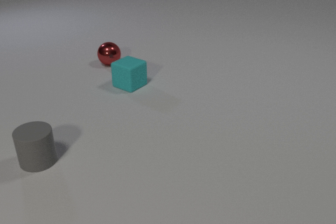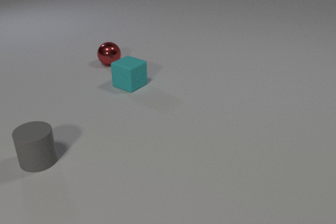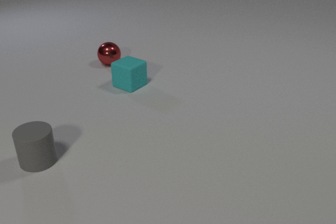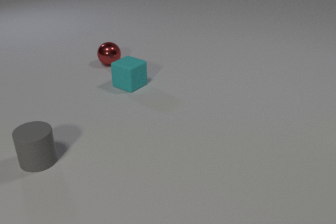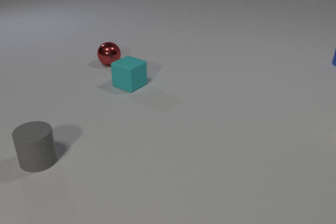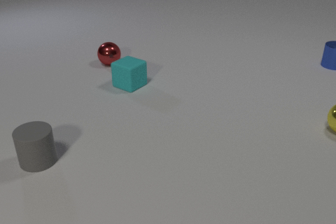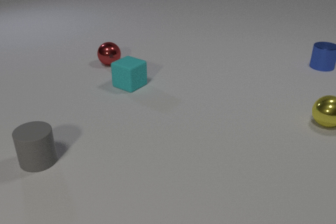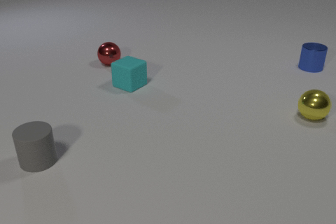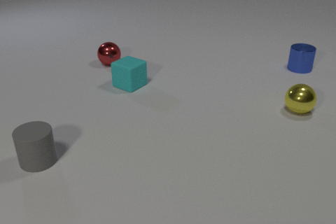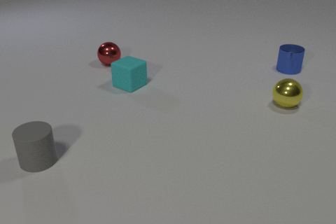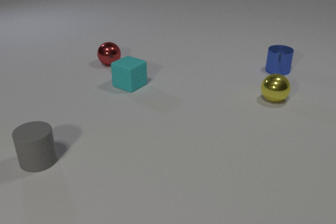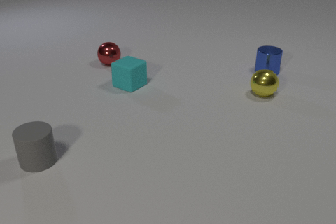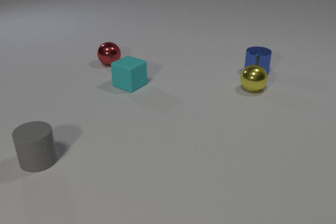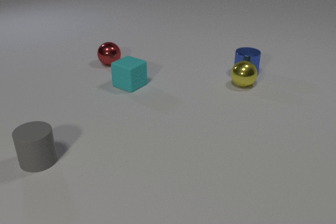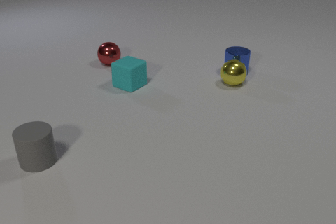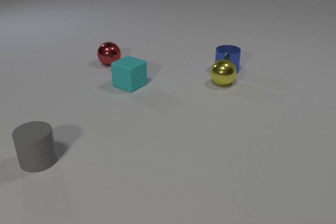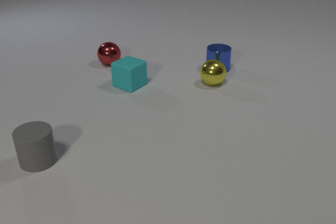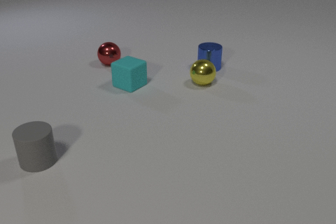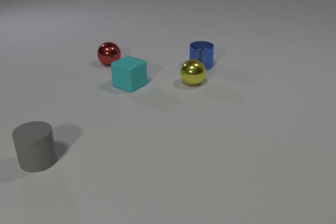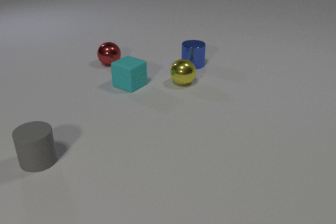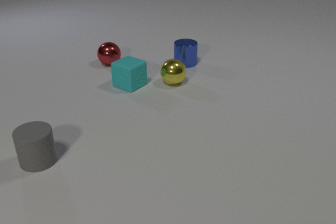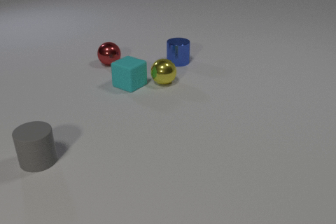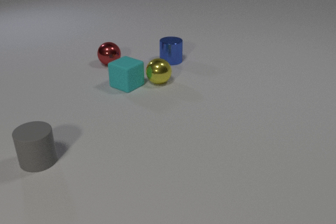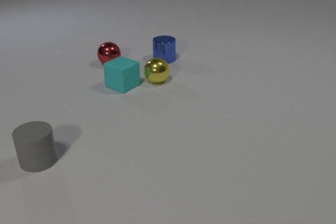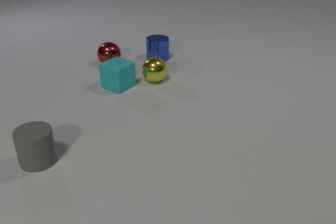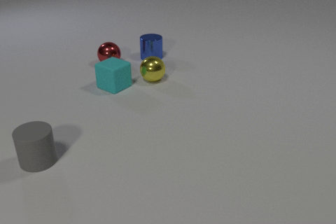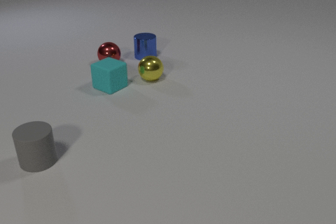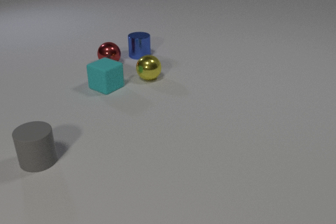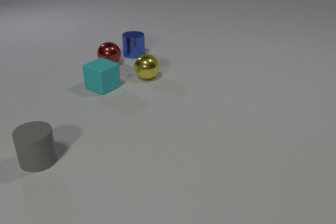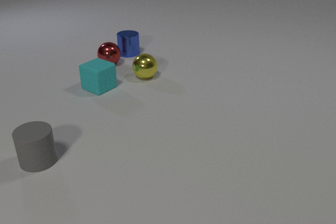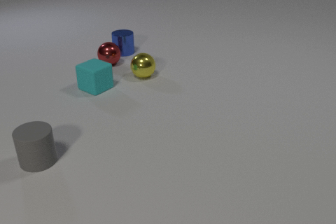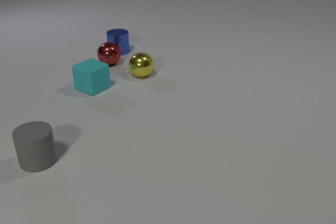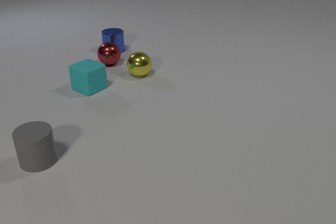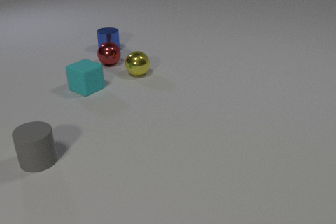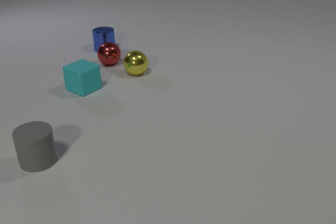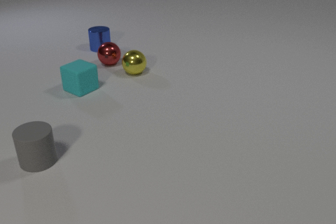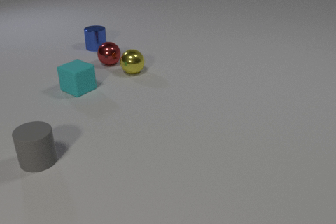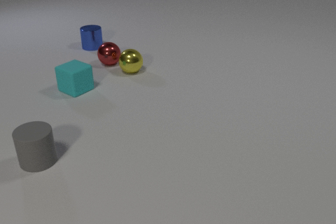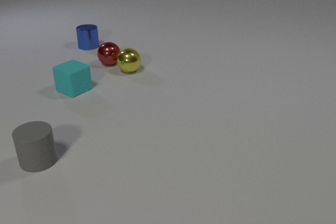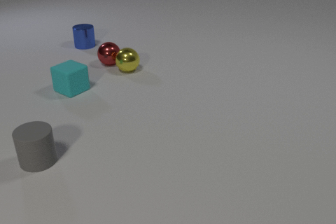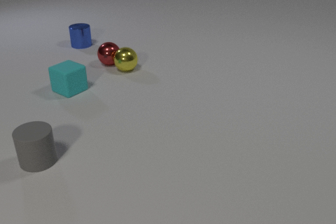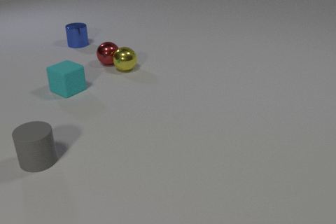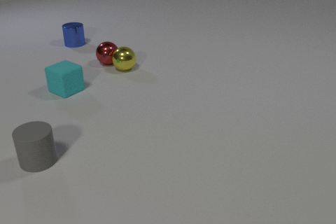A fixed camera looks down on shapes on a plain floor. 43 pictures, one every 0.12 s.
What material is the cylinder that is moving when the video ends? metal.
What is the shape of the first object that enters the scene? cylinder.
How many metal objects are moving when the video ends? 3.
0.00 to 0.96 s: The yellow metal sphere comes in at the right edge, rolls to the left and away from the camera. The blue metal cylinder comes in at the right edge, slides to the left and toward the camera.
0.96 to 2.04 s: The yellow metal sphere rolls to the left and away from the camera. The blue metal cylinder slides to the left. The yellow metal sphere and the blue metal cylinder collide.
2.04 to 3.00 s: The yellow metal sphere rolls to the left. The blue metal cylinder slides to the left and away from the camera. The cyan rubber cube slides to the left. The yellow metal sphere and the cyan rubber cube collide.
3.00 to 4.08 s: The yellow metal sphere rolls to the left and away from the camera. The blue metal cylinder slides to the left and away from the camera. The cyan rubber cube slides to the left.
4.08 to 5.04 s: The yellow metal sphere rolls away from the camera and to the left. The blue metal cylinder slides to the left and away from the camera. The cyan rubber cube slides to the left. The yellow metal sphere and the red metal sphere collide.
